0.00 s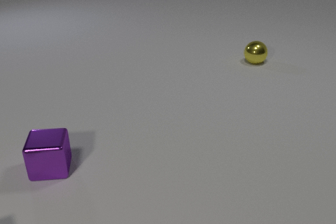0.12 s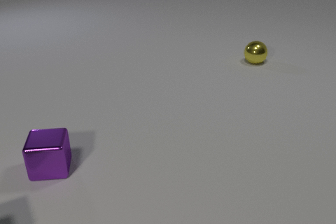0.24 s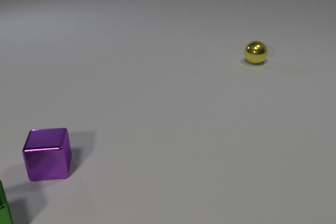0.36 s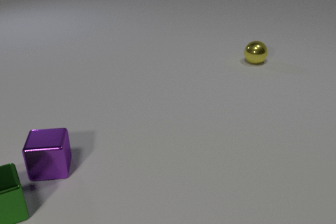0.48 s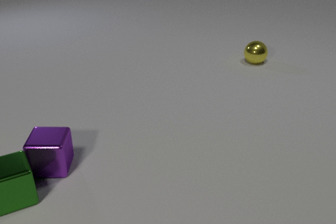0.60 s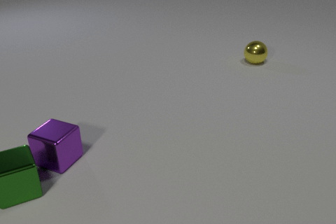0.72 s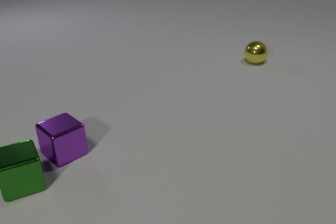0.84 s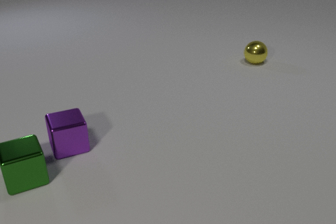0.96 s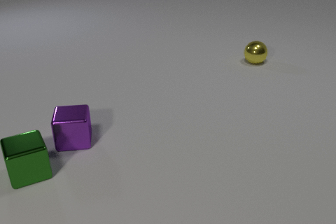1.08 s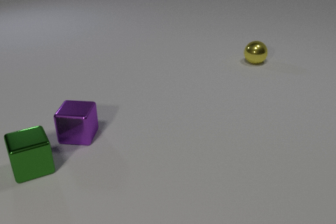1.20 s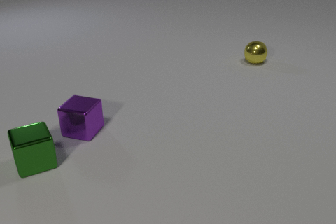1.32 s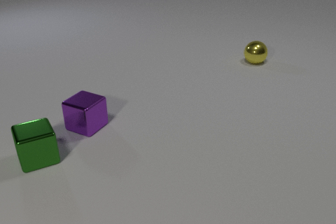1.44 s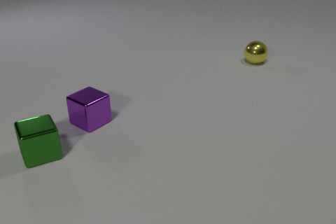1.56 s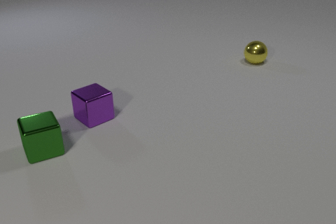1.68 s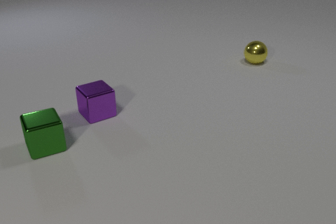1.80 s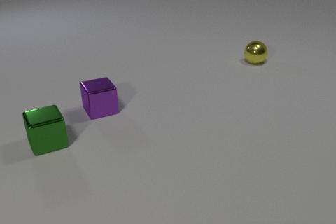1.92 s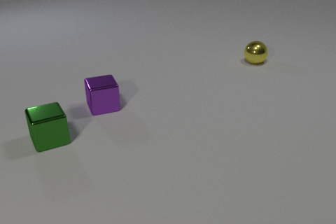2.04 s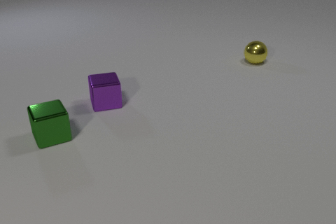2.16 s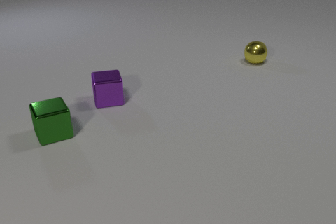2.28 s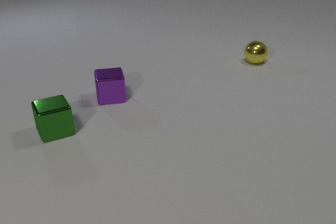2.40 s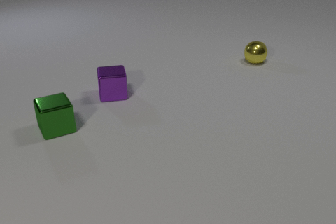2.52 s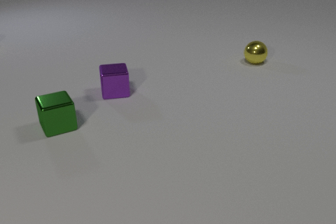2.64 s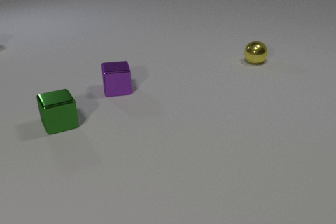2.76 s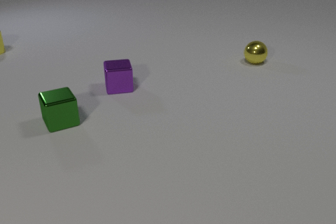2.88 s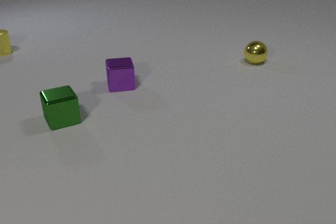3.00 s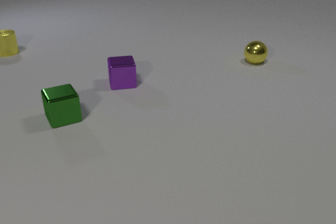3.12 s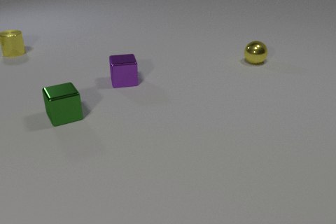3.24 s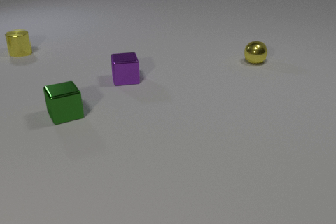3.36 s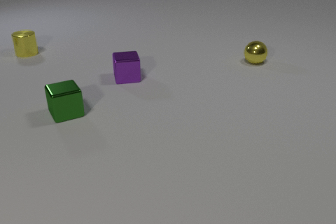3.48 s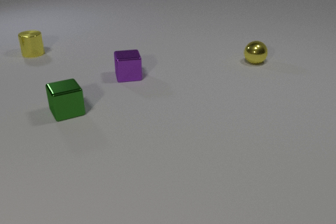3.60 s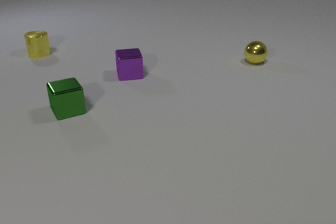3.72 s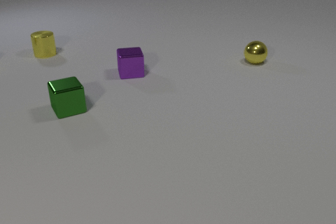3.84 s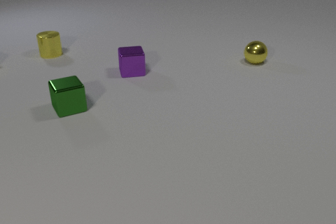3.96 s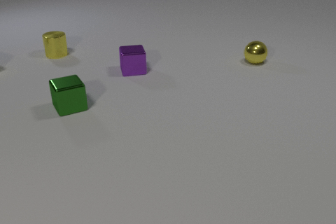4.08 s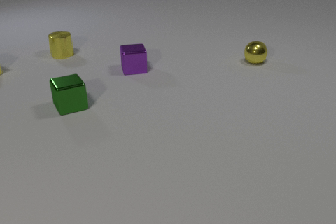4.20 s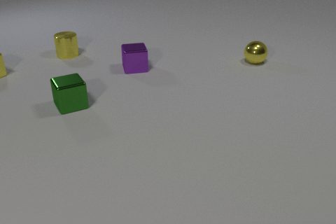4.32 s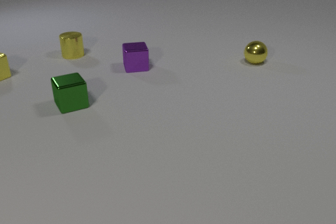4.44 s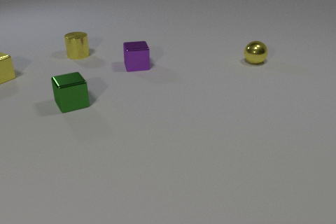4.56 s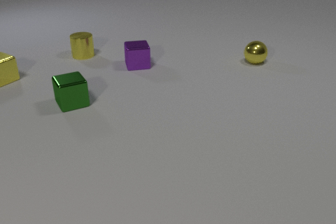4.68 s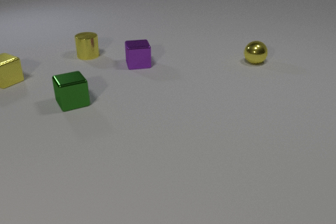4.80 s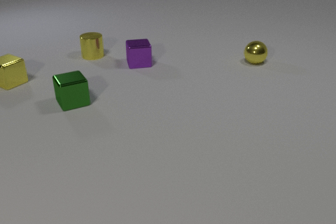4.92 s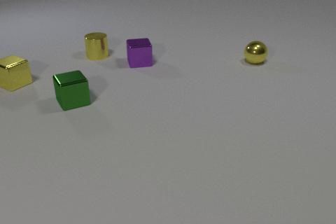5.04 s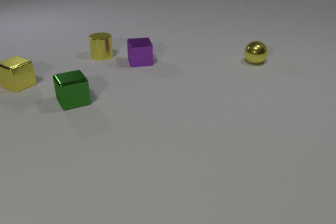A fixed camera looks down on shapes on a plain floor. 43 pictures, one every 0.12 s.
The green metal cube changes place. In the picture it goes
away from the camera.
The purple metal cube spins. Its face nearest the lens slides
to the left.
0.00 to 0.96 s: The green metal cube comes in at the left edge, slides away from the camera and to the right. The purple metal cube slides away from the camera and to the right, spins so that its near face slides to the left, clockwise seen from above. The green metal cube and the purple metal cube collide.
0.96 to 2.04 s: The green metal cube slides away from the camera and to the right. The purple metal cube slides away from the camera and to the right, spins so that its near face slides to the left, clockwise seen from above.
2.04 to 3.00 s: The green metal cube slides away from the camera. The purple metal cube slides away from the camera and to the right. The yellow metal cylinder comes in at the left edge, slides to the right and toward the camera.
3.00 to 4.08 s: The green metal cube slides away from the camera. The purple metal cube slides away from the camera. The yellow metal cylinder slides to the right and toward the camera. The yellow metal cube comes in at the left edge.
4.08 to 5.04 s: The green metal cube slides away from the camera. The purple metal cube slides away from the camera. The yellow metal cylinder slides to the right. The yellow metal cube slides toward the camera and to the right.
How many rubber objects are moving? 0.
What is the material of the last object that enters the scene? metal.
What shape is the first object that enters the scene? cube.
